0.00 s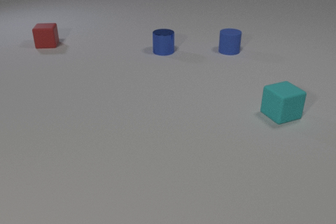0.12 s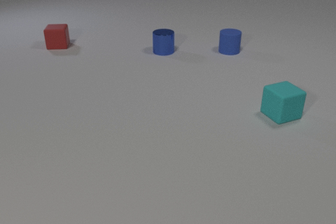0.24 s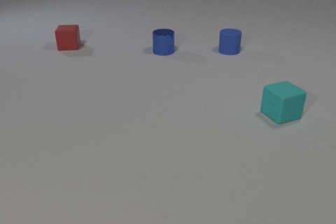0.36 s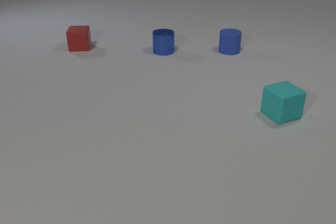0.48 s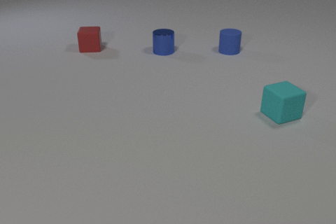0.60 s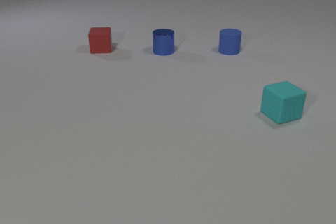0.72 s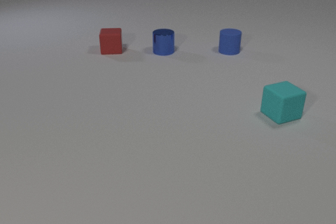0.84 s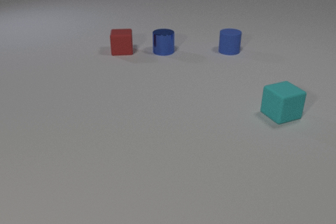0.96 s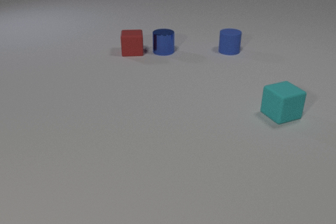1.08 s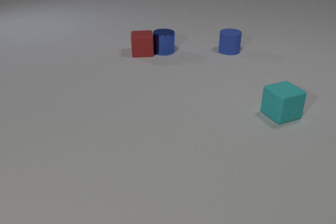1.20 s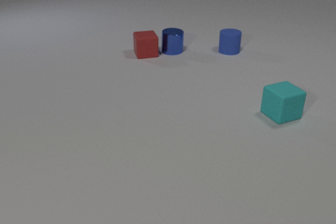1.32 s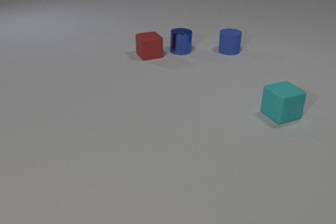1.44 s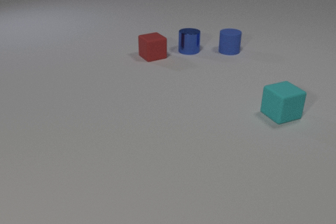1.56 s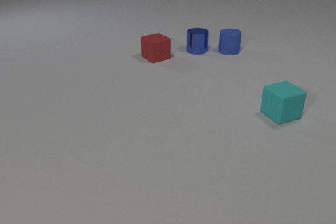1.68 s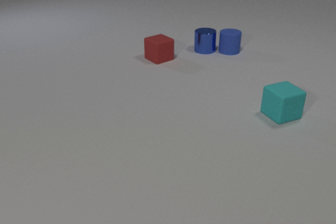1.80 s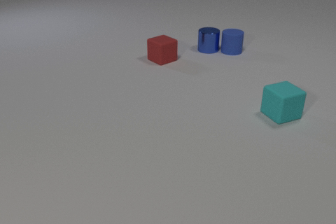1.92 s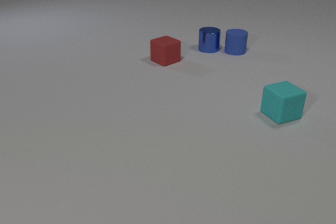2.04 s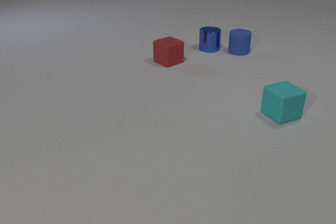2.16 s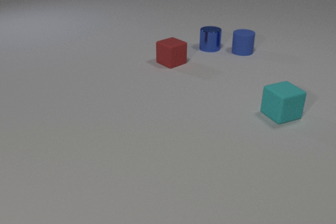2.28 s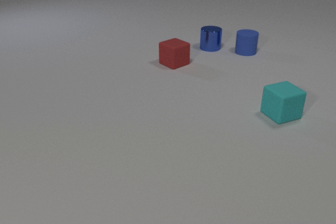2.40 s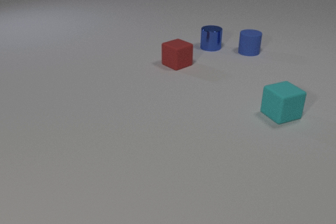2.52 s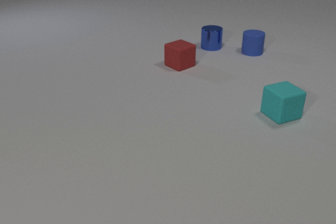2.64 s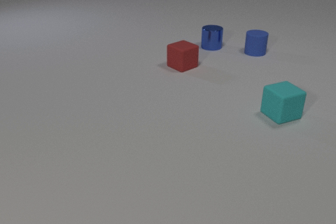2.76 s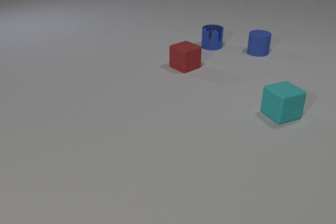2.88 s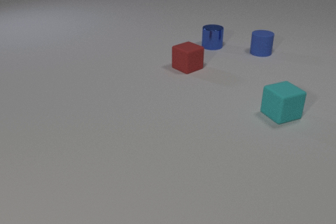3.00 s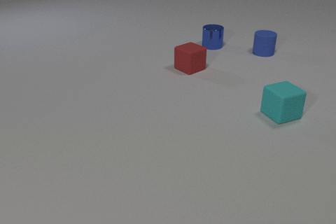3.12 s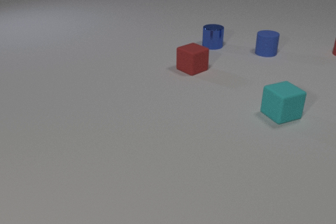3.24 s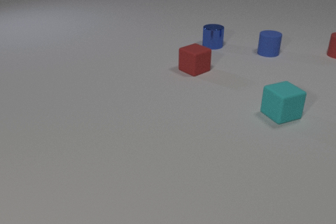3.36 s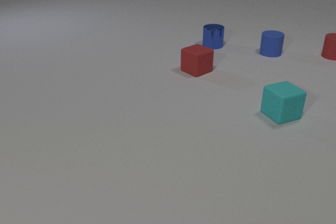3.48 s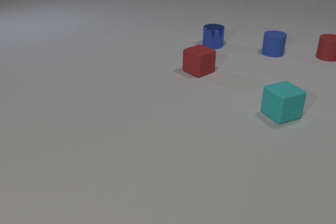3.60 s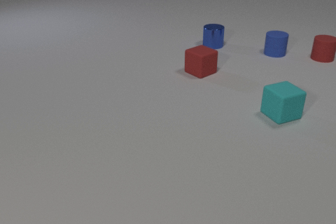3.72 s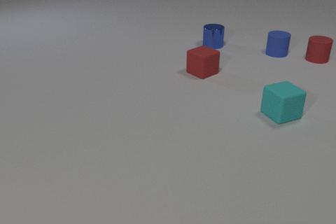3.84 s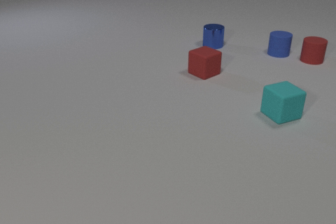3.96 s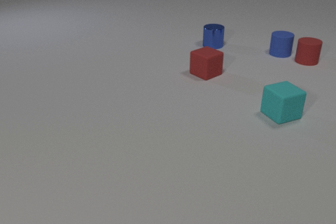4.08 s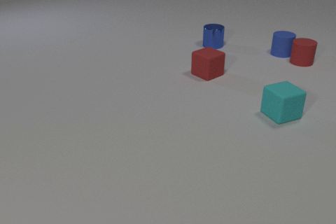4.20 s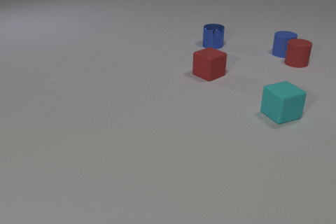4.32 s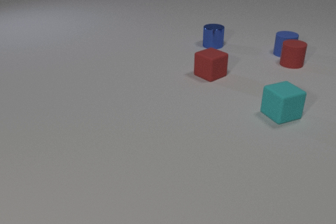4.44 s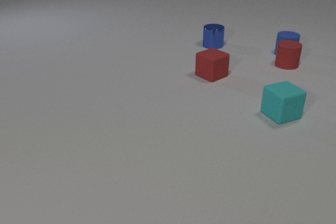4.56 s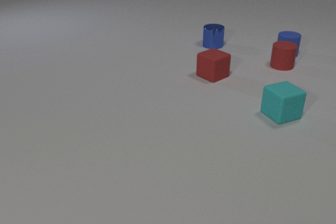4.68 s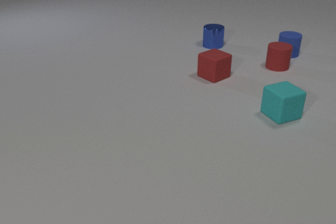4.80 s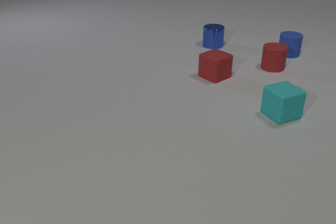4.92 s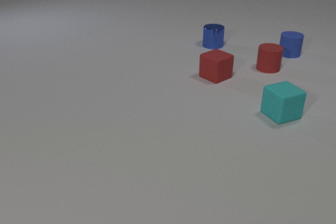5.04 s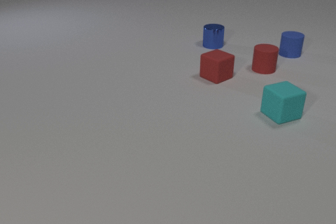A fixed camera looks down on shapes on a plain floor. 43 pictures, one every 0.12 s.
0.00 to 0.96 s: The red rubber cube slides to the right and toward the camera.
0.96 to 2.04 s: The red rubber cube slides to the right and toward the camera, spins so that its near face slides to the right, counterclockwise seen from above. The blue metal cylinder slides to the right. The blue rubber cylinder slides to the right. The red rubber cube and the blue metal cylinder collide. The blue metal cylinder and the blue rubber cylinder collide.
2.04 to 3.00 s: The red rubber cube slides to the right and toward the camera. The blue metal cylinder slides away from the camera. The blue rubber cylinder slides to the right.
3.00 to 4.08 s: The red rubber cube slides to the right and toward the camera. The blue rubber cylinder slides to the right. The red rubber cylinder comes in at the right edge, slides to the left and toward the camera.
4.08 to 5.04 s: The red rubber cube slides to the right and toward the camera. The blue rubber cylinder slides to the right. The red rubber cylinder slides to the left and toward the camera.
What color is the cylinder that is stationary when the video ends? blue.
Are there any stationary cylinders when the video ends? yes.
How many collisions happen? 2.
